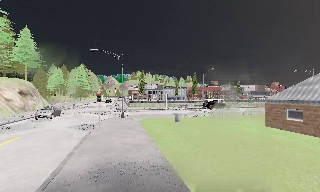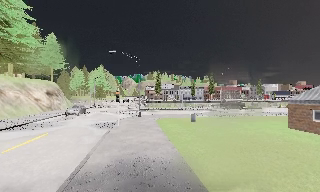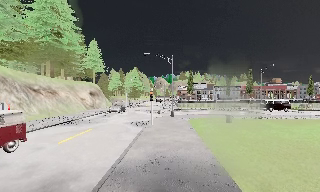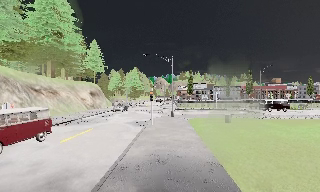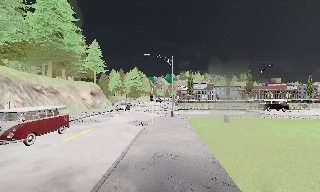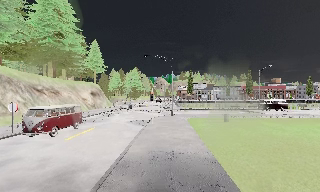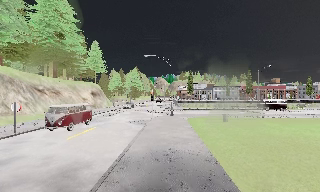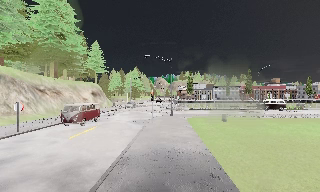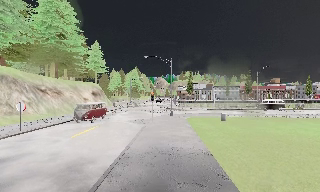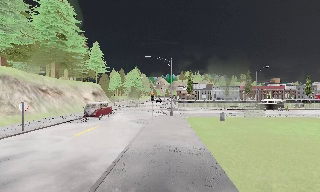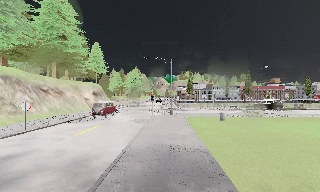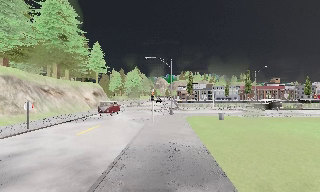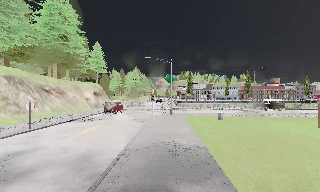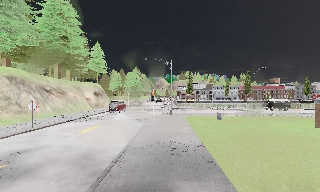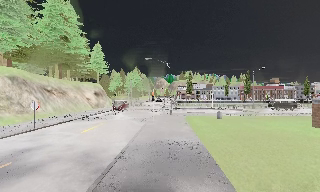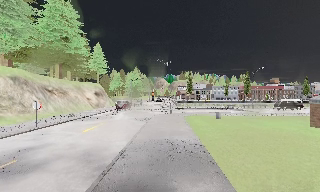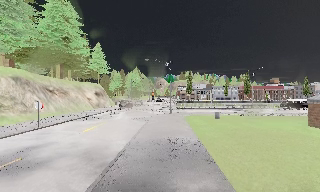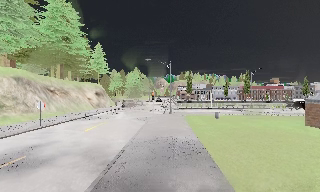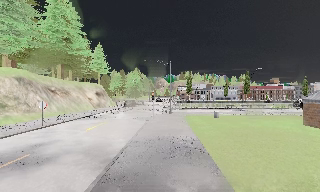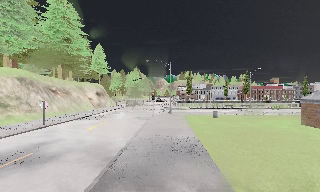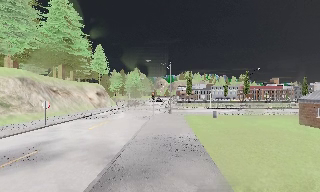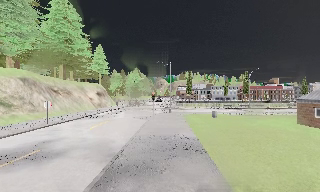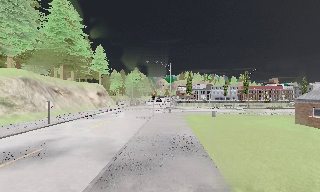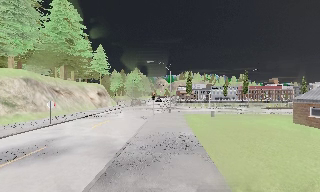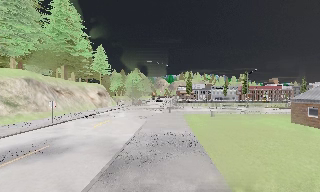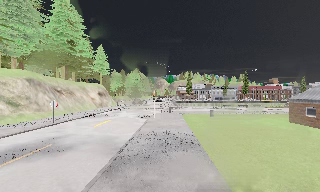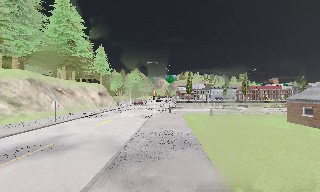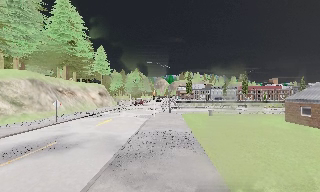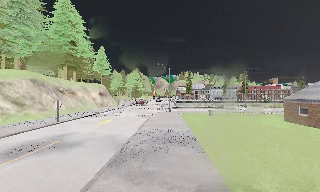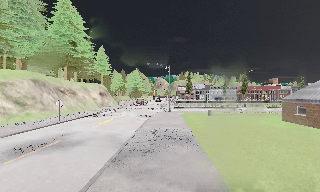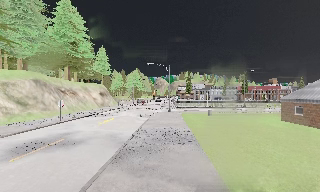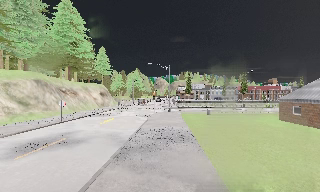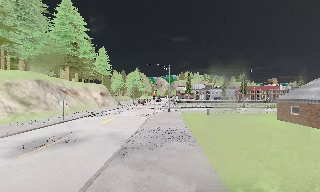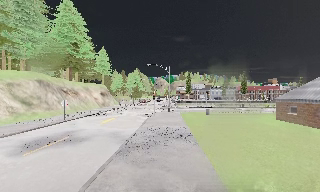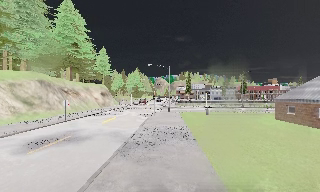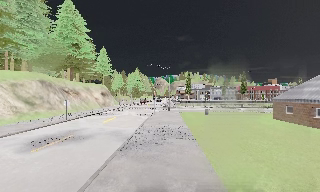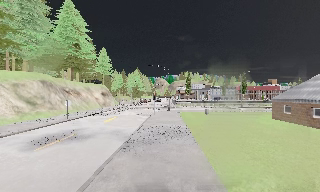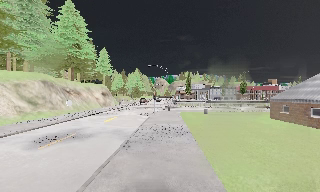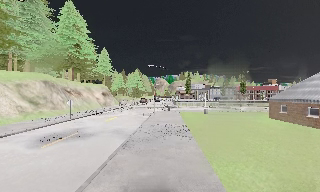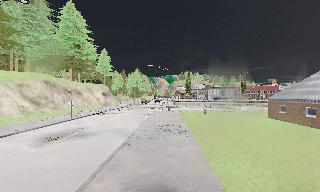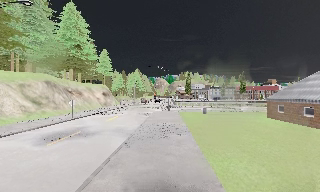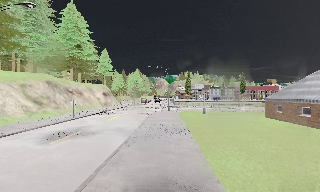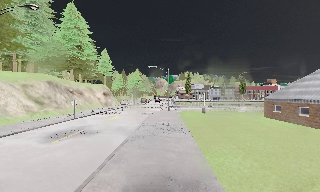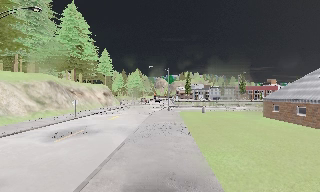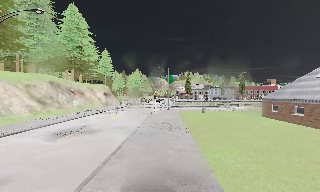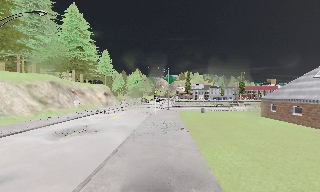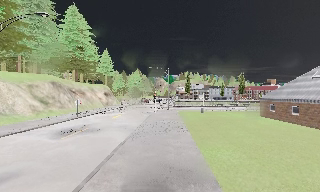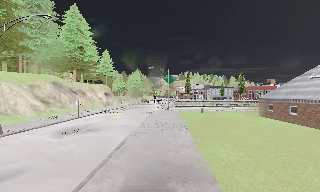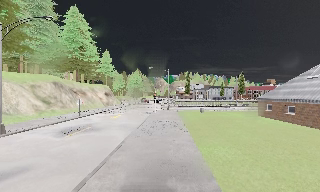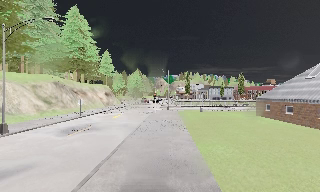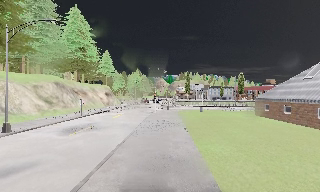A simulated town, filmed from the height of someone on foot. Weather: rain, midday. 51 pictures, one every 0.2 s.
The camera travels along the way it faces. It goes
backward.
0.0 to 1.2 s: The camera swings to its left by about 15 degrees, and the scene slides to the right. It travels backward, about 1 m, so what stands in front gets smaller.
1.2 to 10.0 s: The camera travels backward, about 9 m, so what stands in front gets smaller.
The film runs backward here.
